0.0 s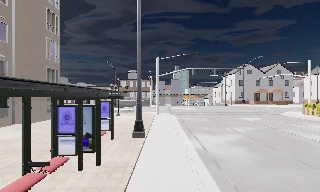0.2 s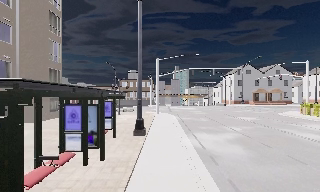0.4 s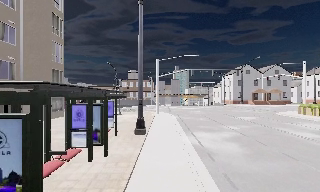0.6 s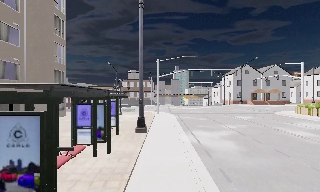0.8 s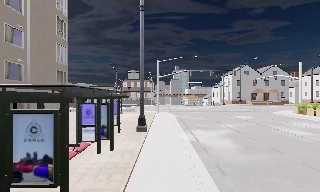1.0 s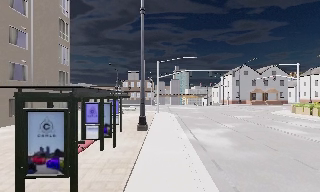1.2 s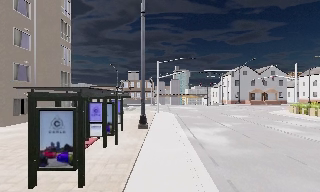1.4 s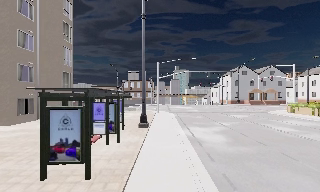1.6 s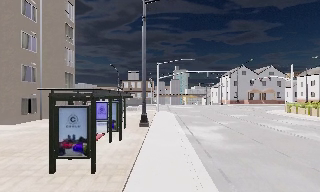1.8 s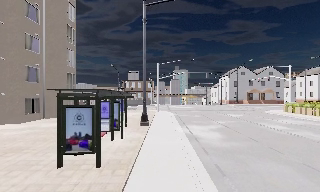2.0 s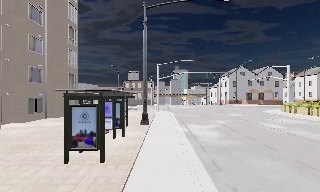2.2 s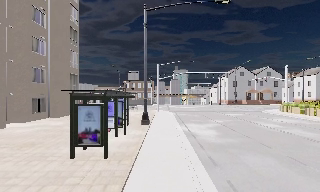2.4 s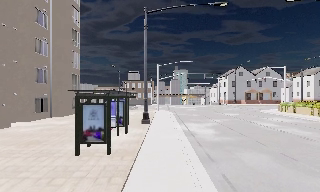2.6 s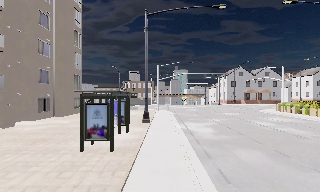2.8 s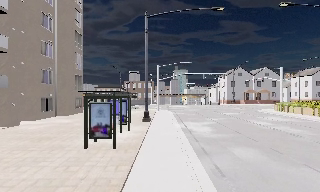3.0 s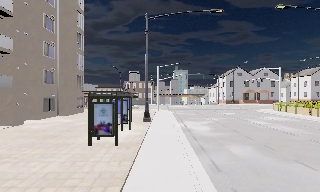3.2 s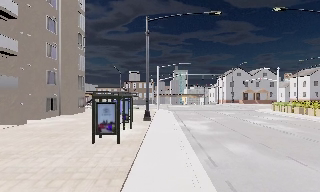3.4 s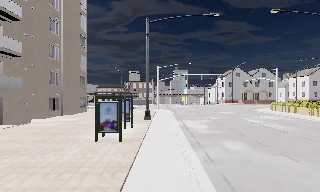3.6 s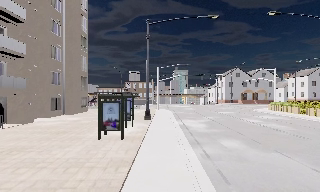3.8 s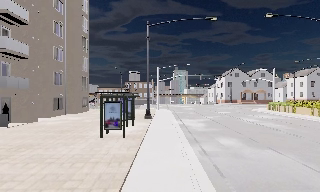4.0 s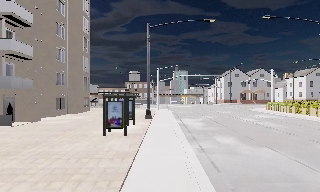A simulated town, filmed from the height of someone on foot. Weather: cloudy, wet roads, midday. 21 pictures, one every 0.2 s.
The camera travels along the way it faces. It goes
backward.
0.0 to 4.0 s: The camera travels backward, about 8 m, so what stands in front gets smaller.
The film runs backward here.
